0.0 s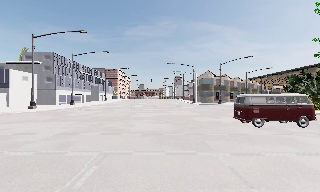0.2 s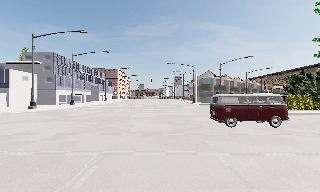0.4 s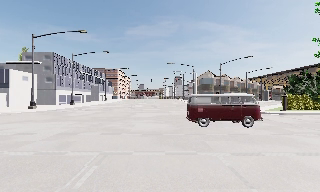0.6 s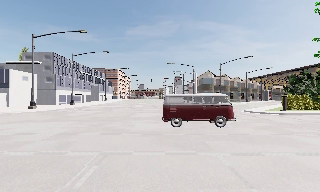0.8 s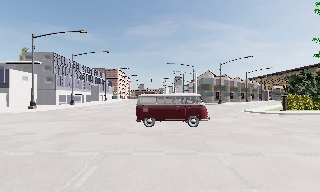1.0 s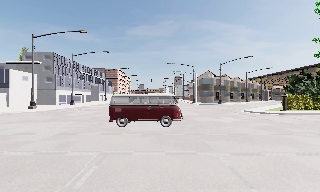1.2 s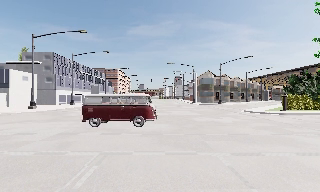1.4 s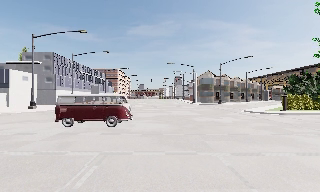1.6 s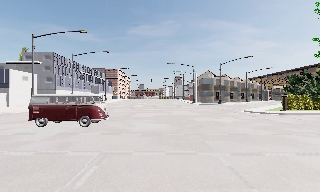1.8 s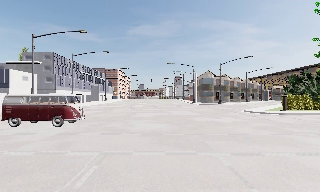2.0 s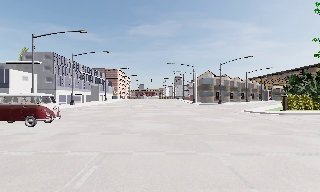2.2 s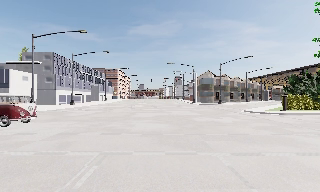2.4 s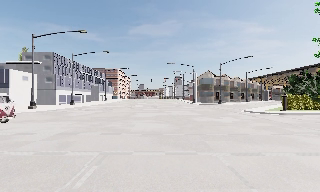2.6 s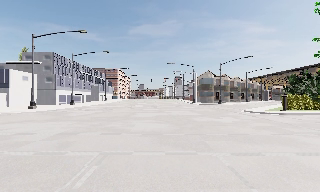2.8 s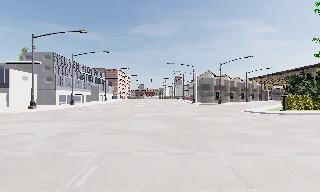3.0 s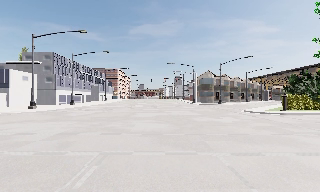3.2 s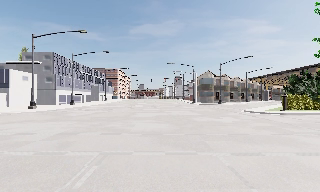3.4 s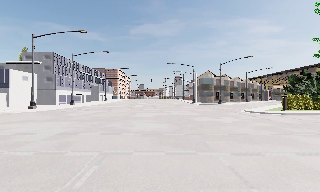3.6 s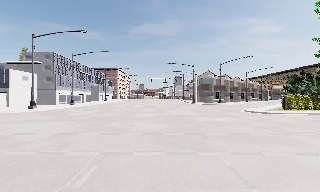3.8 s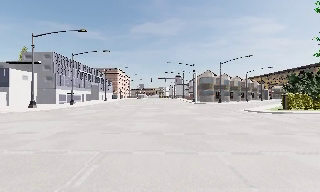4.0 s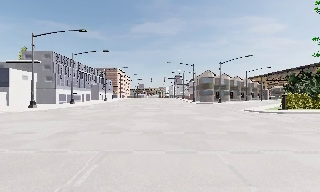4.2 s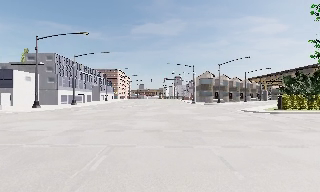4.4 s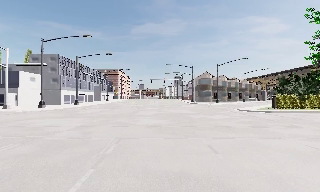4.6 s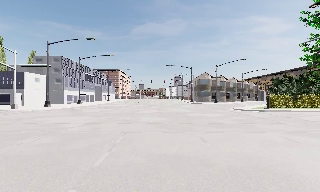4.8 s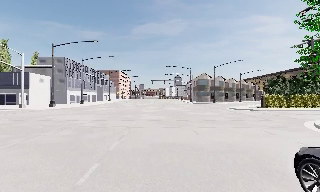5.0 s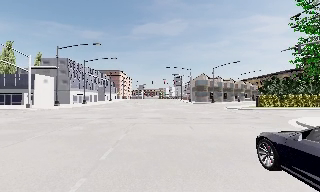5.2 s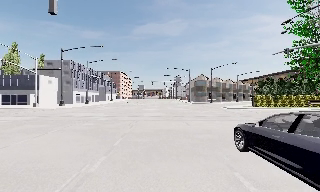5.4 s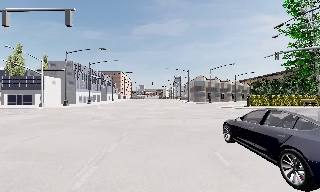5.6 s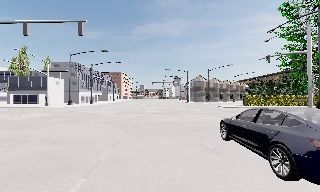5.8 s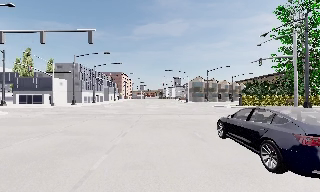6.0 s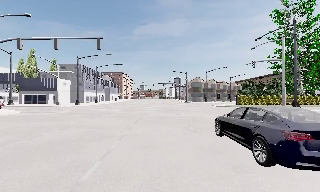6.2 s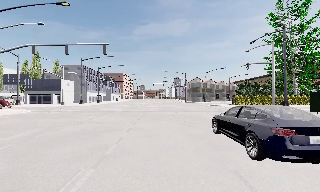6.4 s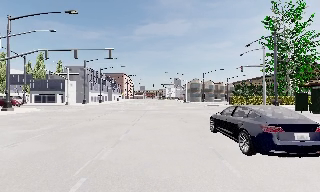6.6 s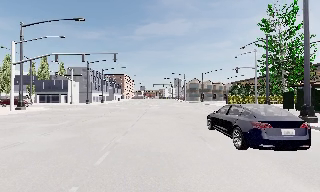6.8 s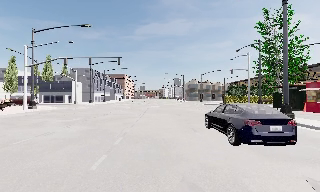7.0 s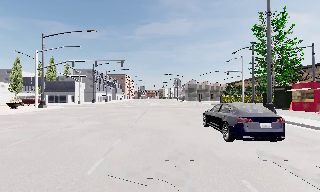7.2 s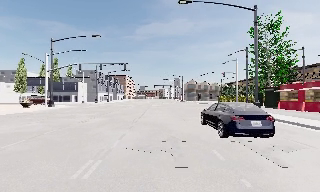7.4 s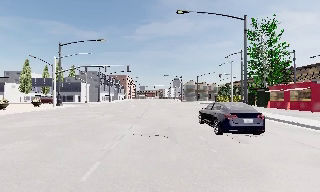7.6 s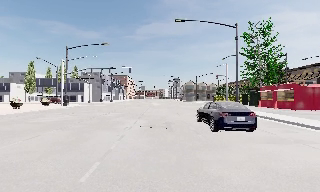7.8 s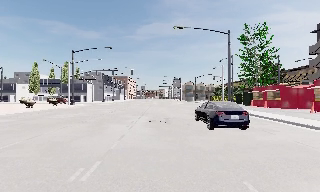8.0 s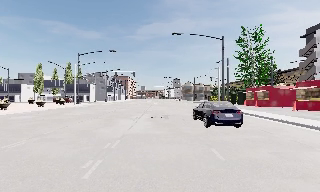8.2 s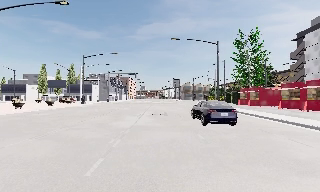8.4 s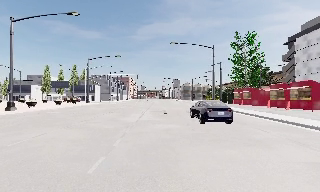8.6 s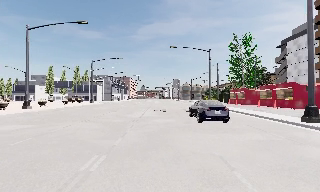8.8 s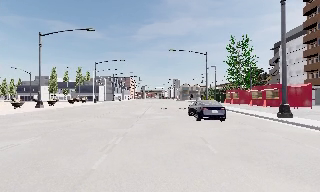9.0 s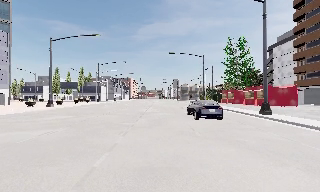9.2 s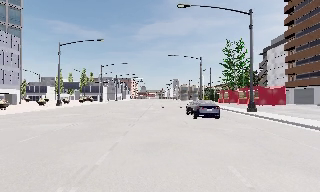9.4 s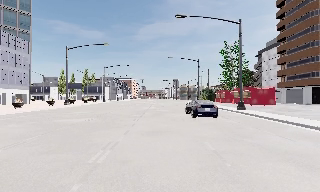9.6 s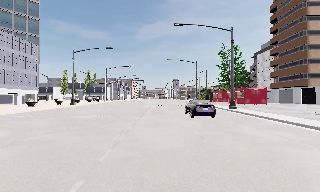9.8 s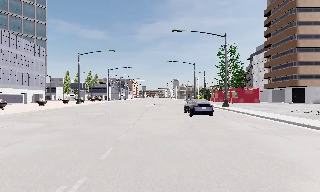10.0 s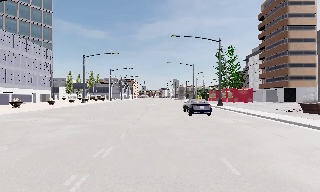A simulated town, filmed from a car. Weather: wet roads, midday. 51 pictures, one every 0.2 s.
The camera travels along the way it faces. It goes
backward.
0.0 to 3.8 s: The camera keeps its place and its aim.
3.8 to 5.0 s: The camera travels backward, about 5 m, so what stands in front gets smaller. It gains speed.
5.0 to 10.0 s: The camera travels backward, about 45 m, so what stands in front gets smaller.
The film runs backward here.
